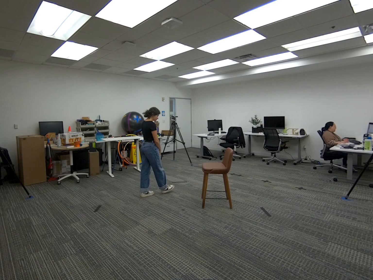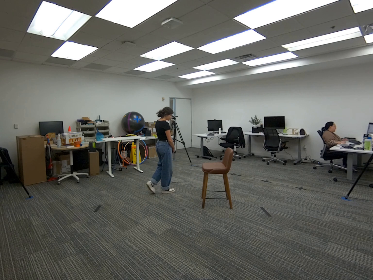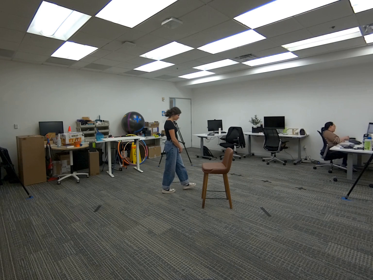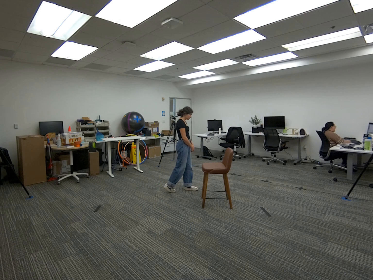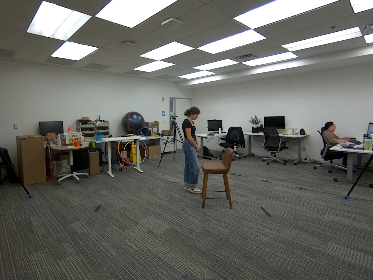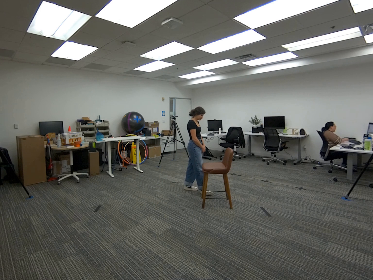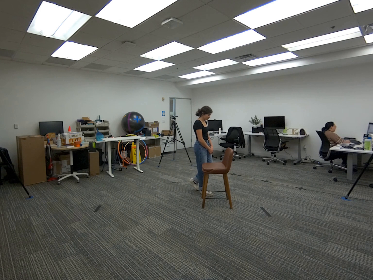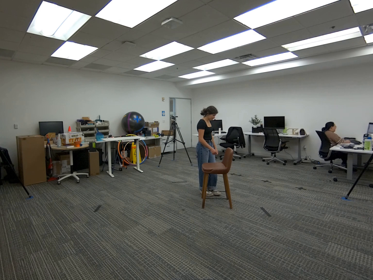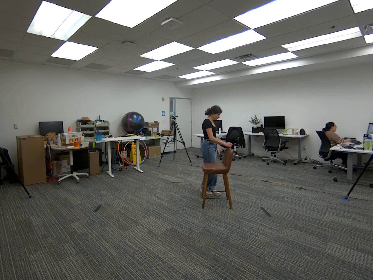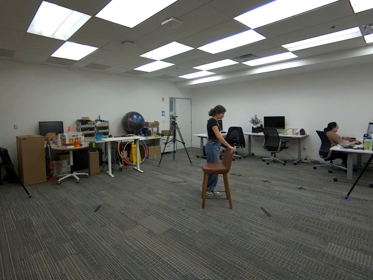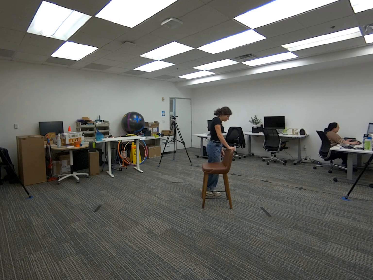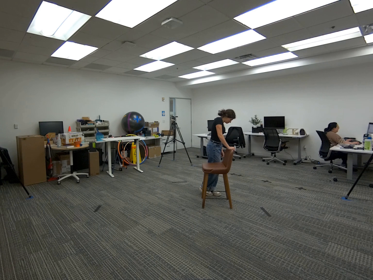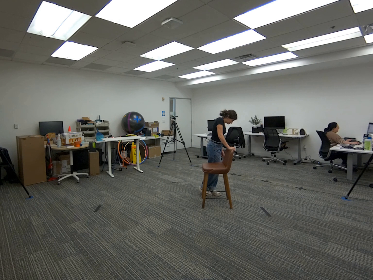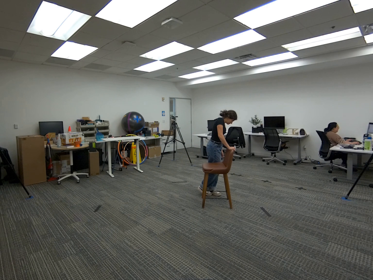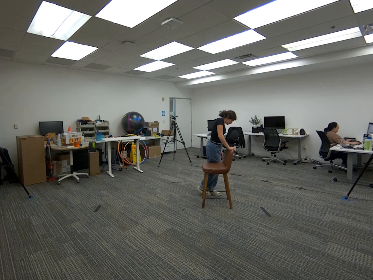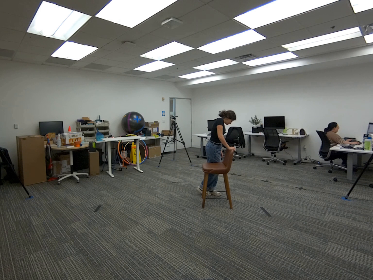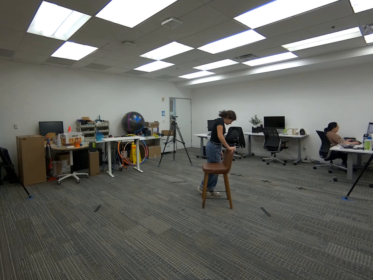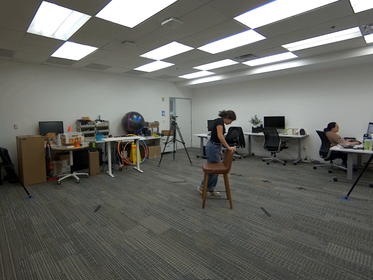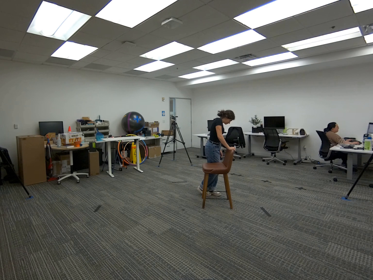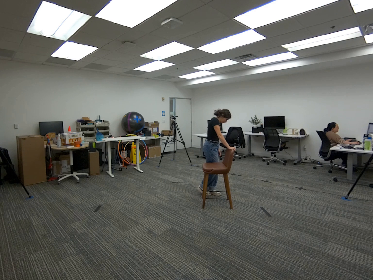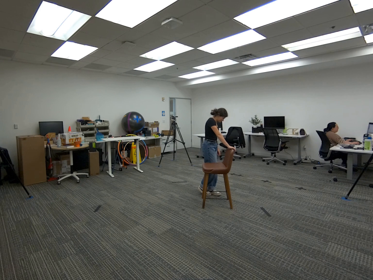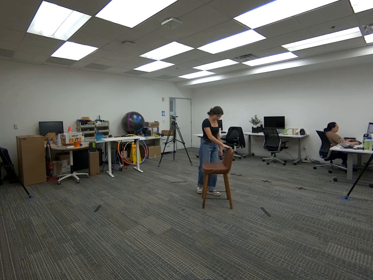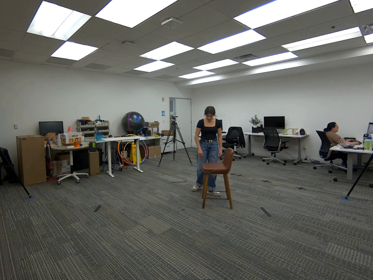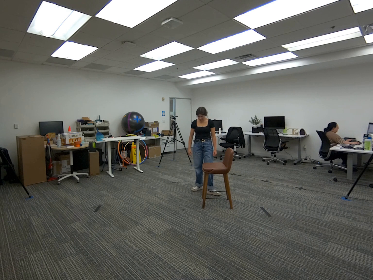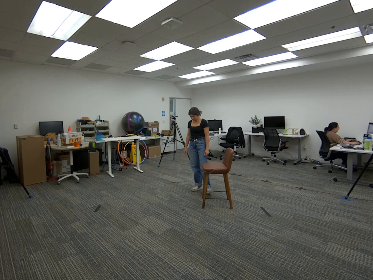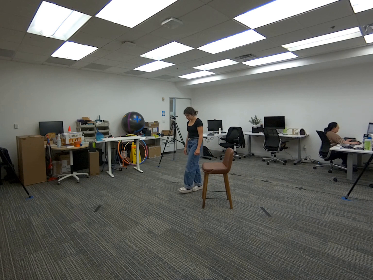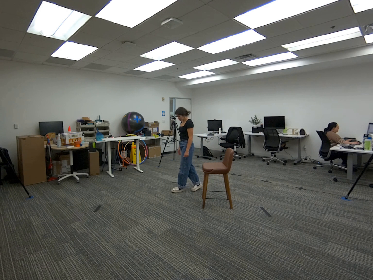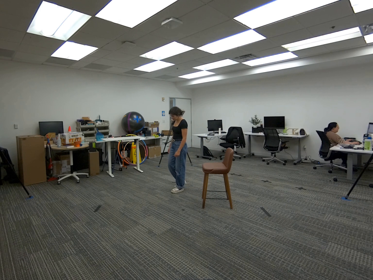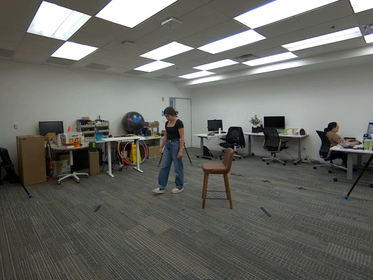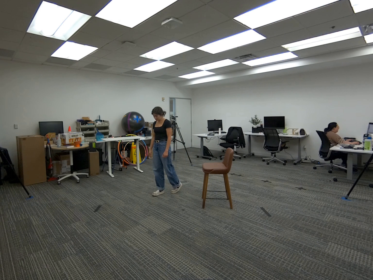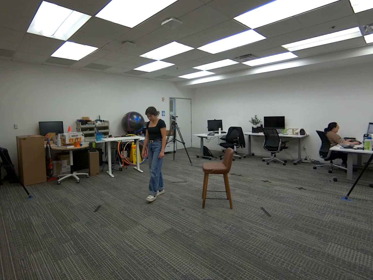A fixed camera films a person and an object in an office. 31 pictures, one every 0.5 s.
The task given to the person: Walk over to the tall bar stool and lean on the tall bar stool for a brief moment. Step away from the bar stool.
